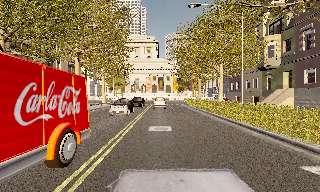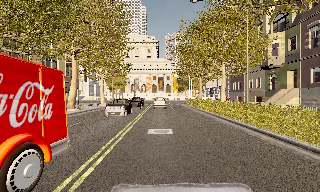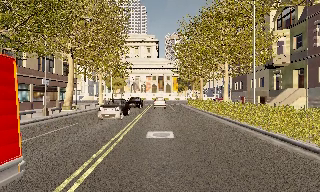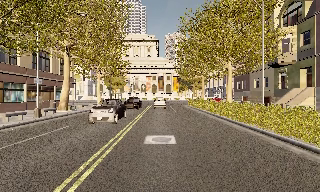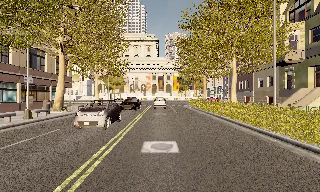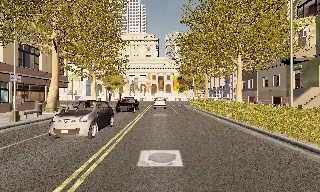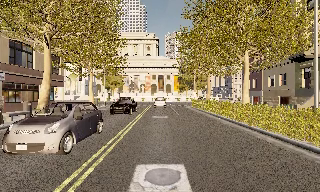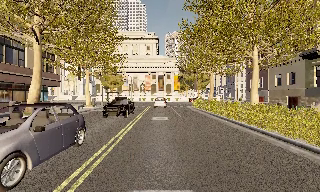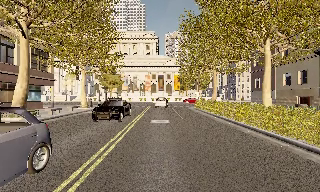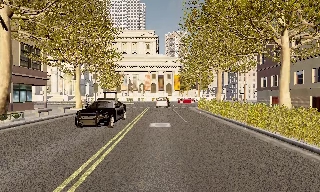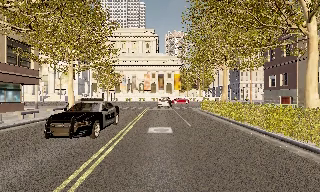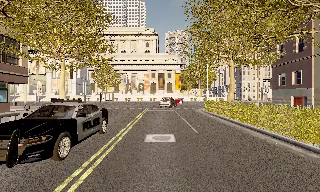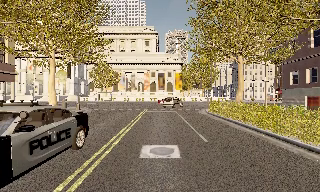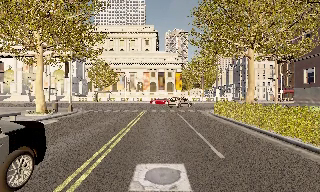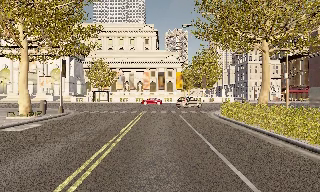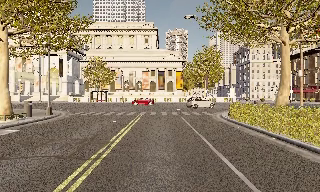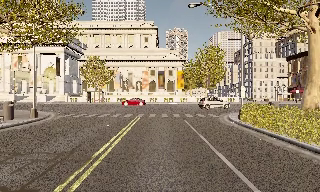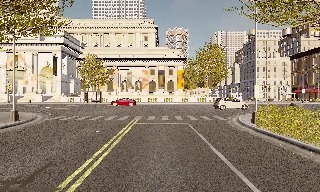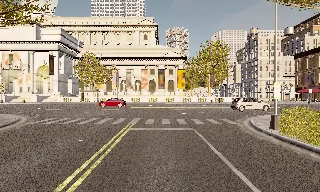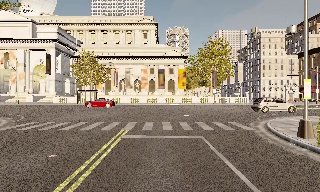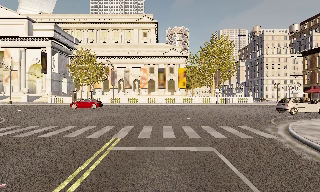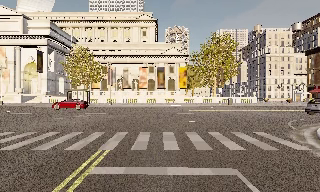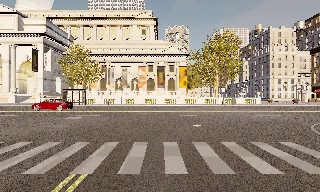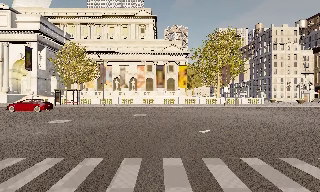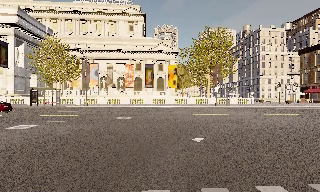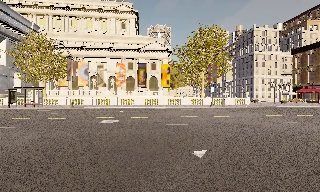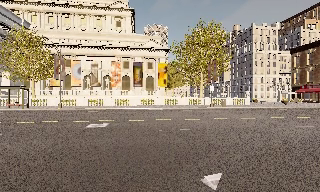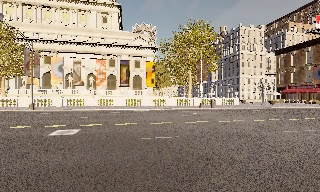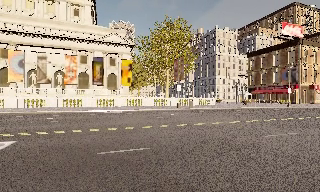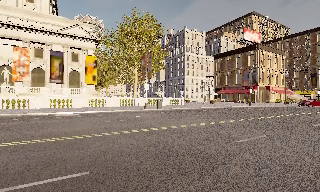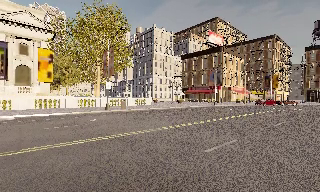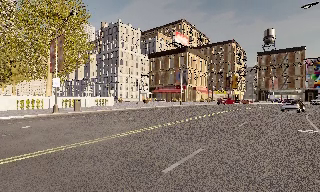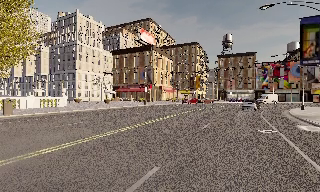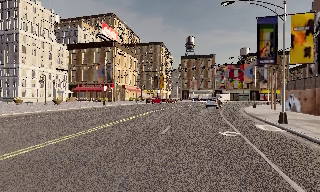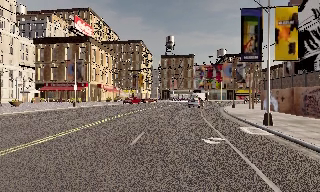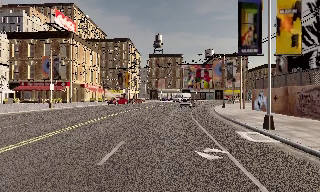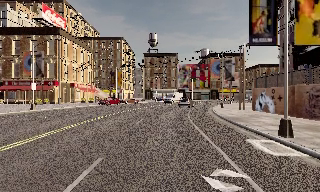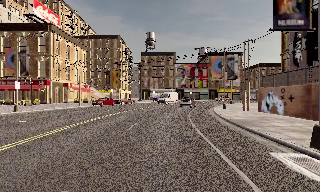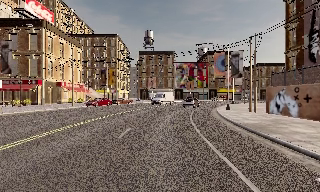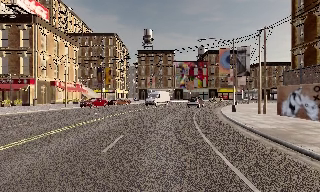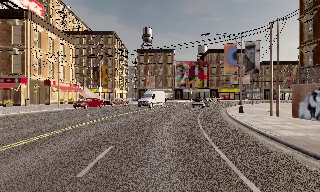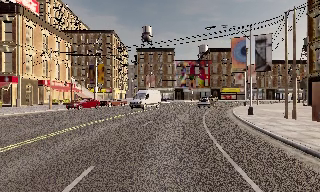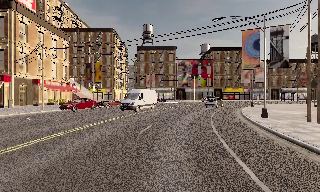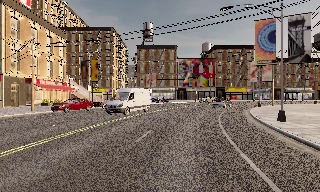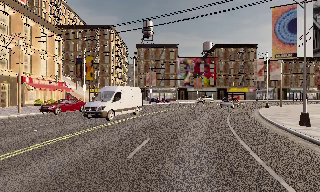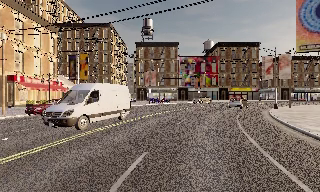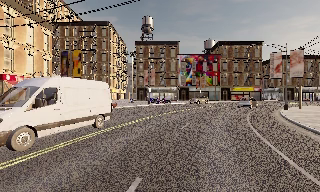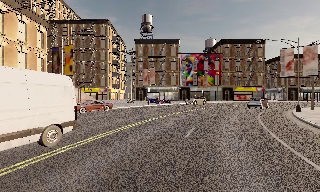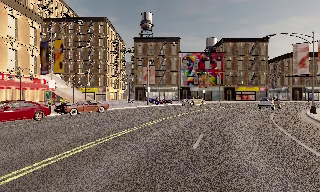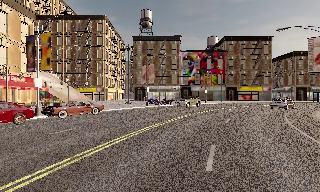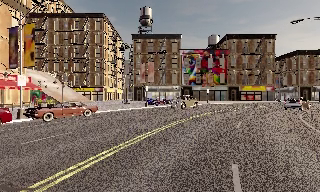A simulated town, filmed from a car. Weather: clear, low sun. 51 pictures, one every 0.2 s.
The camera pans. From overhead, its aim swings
clockwise.
The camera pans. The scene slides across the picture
to the left.
0.0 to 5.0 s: The camera travels forward, about 35 m, so what stands in front looms larger. It gains speed.
5.0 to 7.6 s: The camera swings to its right by about 85 degrees, and the scene slides to the left. It travels forward, about 20 m.
7.6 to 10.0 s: The camera travels forward, about 19 m, so what stands in front looms larger.
The film runs forward here.
